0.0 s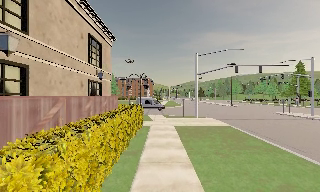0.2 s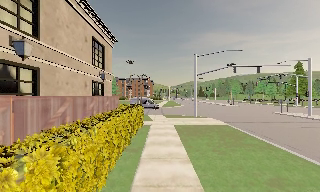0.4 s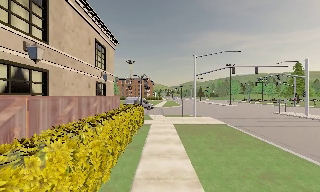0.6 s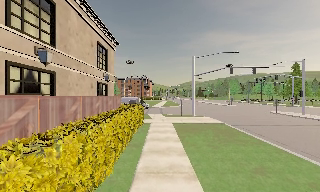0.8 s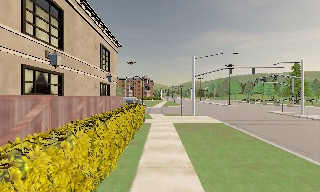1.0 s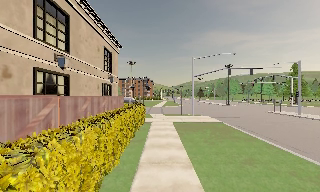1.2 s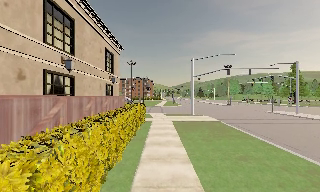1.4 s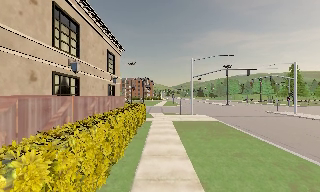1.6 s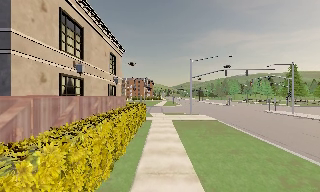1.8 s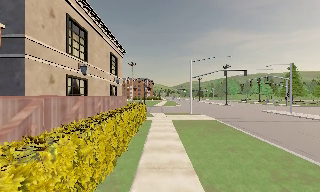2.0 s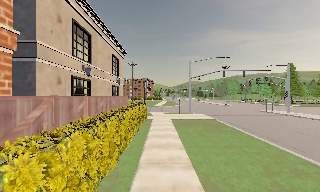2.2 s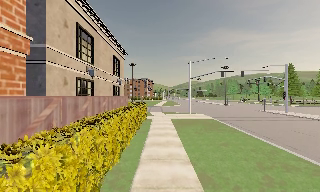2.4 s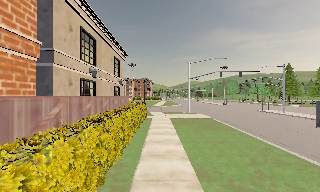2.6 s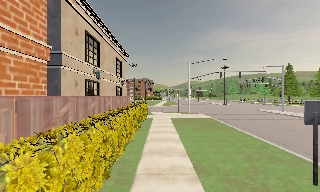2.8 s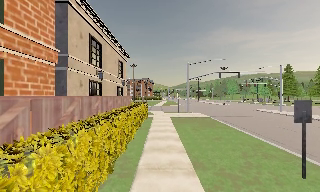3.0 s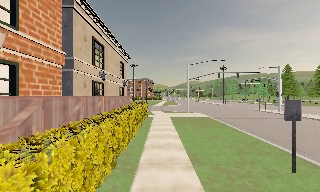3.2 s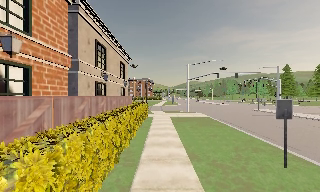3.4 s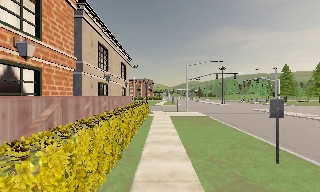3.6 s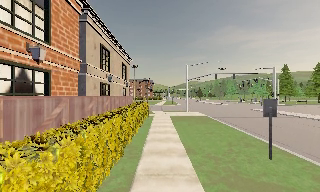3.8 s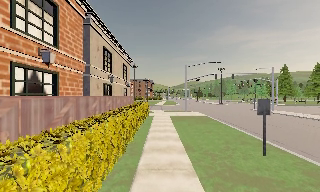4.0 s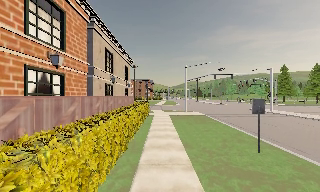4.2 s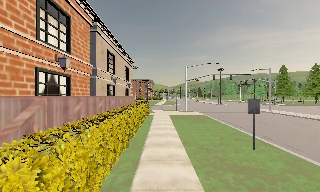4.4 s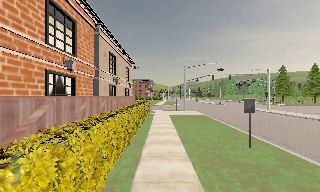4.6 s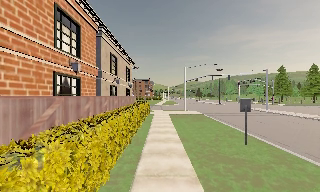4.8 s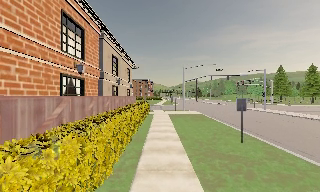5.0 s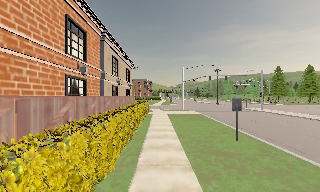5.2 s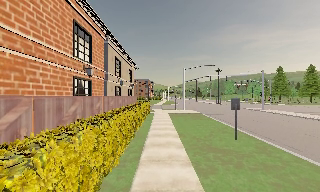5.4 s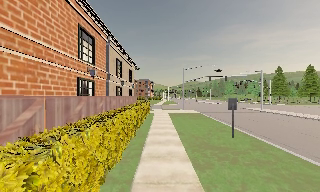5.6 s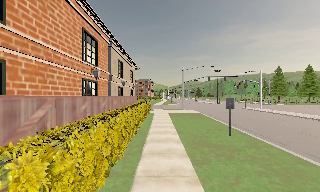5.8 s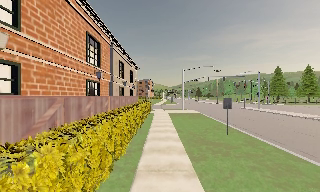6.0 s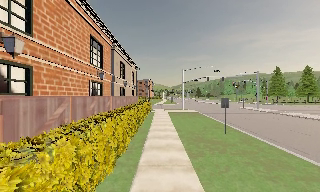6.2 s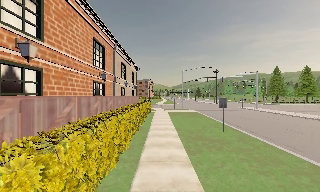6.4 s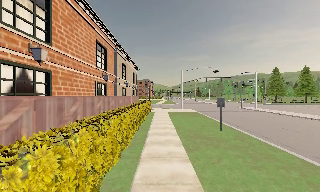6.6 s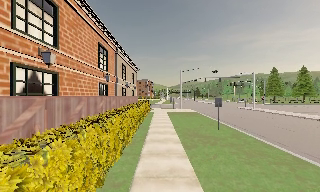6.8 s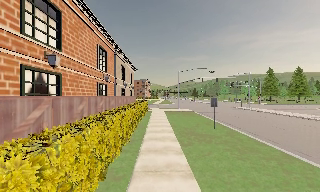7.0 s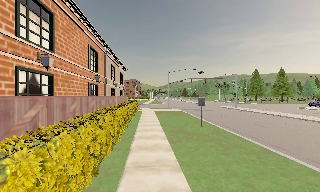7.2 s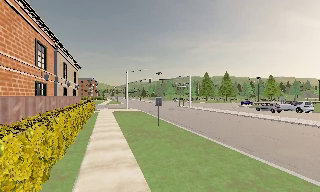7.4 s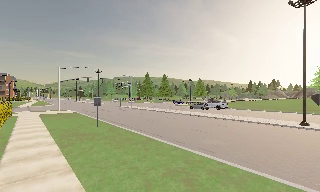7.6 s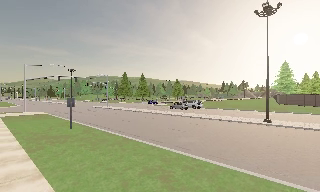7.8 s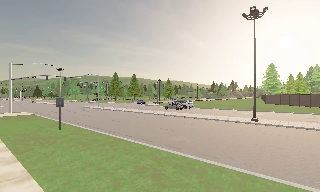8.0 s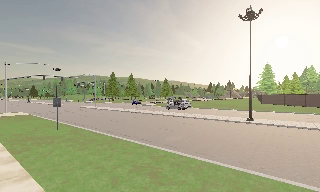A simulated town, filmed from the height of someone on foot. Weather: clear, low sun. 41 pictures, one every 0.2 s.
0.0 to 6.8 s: The camera travels backward, about 13 m, so what stands in front gets smaller.
6.8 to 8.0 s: The camera pans to its right, which is clockwise from overhead, by about 50 degrees. It travels backward, about 1.5 m. It loses speed.
The film runs backward here.
